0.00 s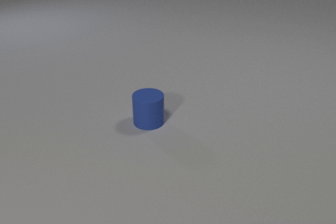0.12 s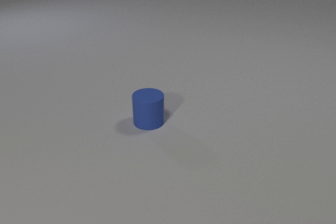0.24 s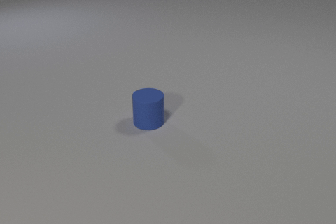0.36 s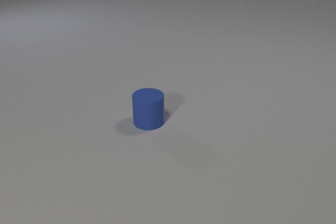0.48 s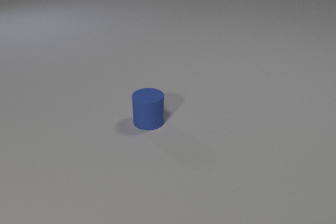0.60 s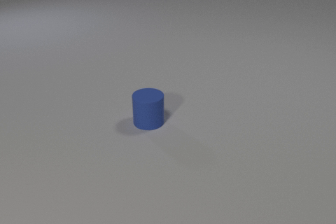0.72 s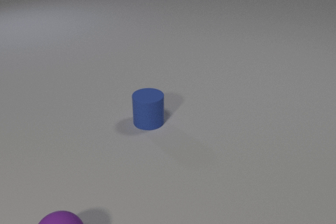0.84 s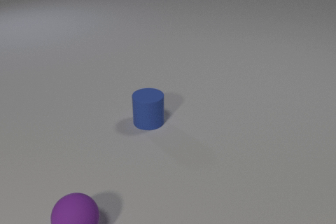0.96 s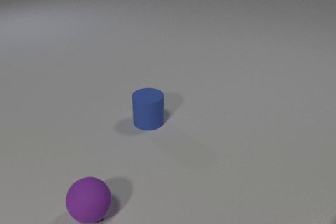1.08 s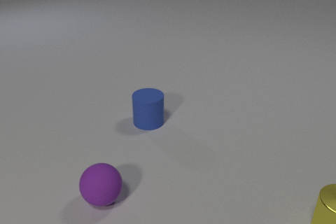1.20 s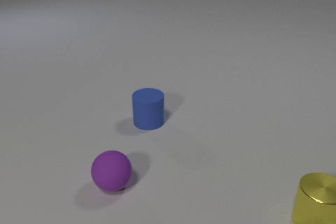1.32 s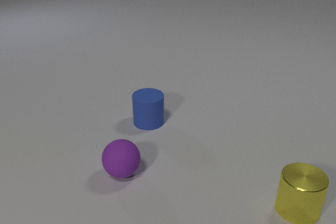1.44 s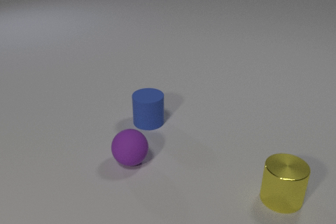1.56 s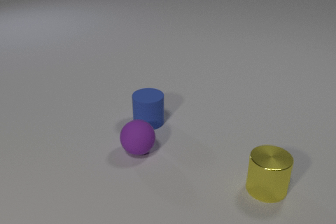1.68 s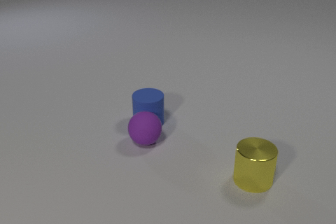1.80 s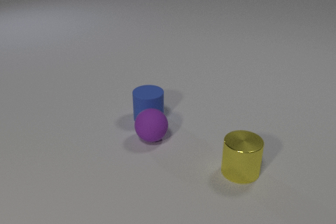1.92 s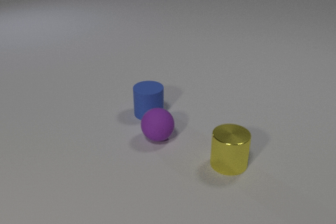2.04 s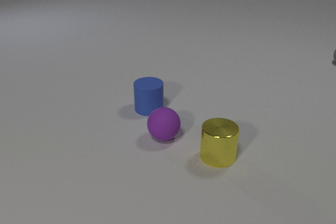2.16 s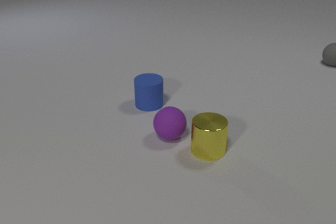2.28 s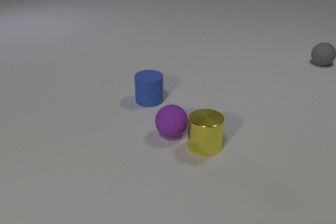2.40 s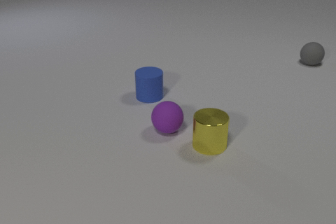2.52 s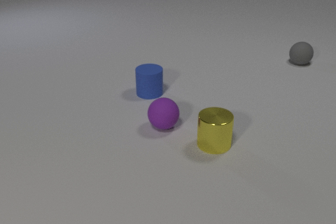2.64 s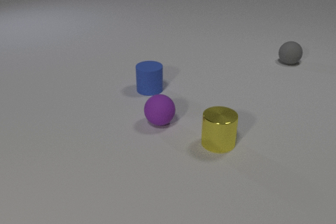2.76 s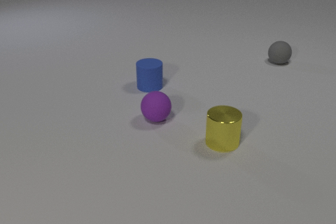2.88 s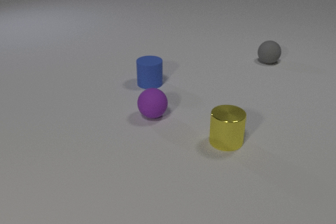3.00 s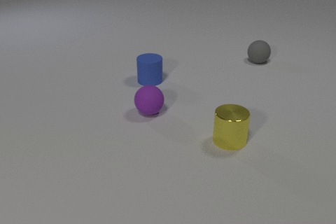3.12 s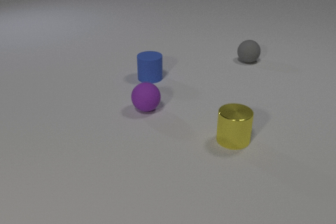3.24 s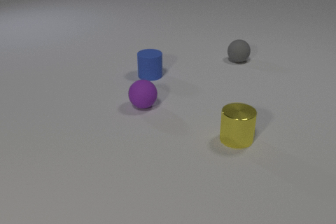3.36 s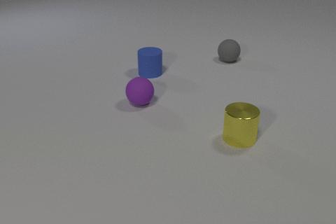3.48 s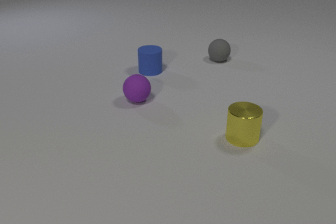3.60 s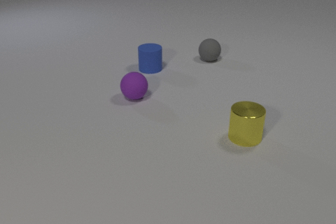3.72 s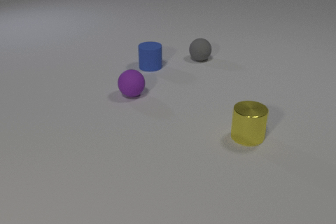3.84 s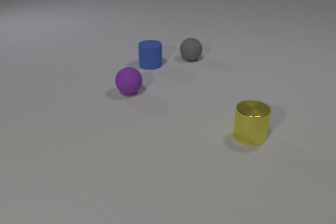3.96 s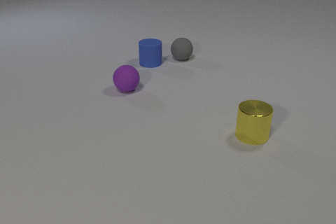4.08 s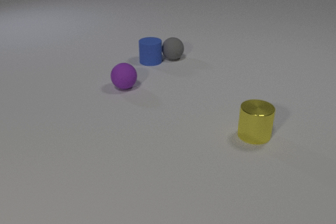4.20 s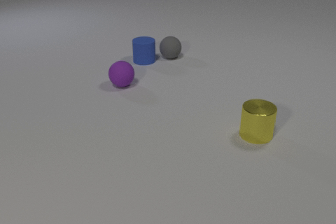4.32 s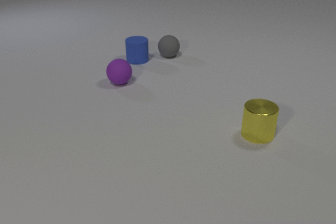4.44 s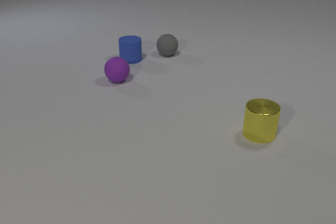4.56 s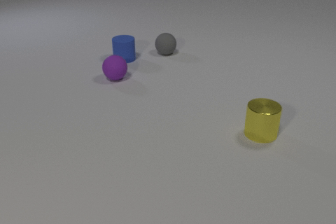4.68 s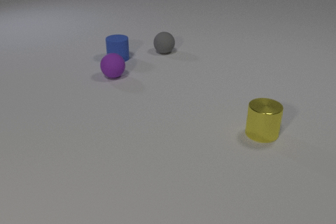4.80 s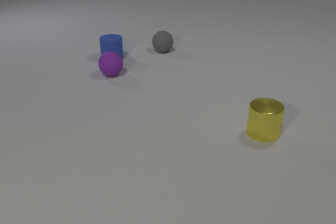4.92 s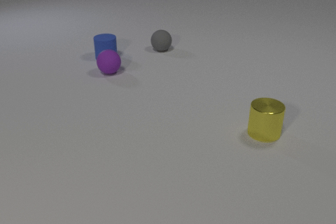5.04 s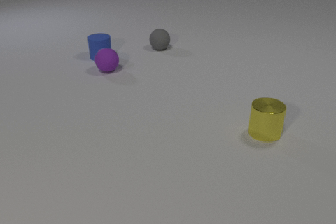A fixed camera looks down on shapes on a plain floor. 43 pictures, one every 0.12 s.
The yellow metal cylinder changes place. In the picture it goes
away from the camera.
The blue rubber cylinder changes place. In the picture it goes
away from the camera.
0.00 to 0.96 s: The purple rubber sphere comes in at the bottom edge, rolls away from the camera and to the right.
0.96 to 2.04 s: The purple rubber sphere rolls away from the camera and to the right. The blue rubber cylinder slides away from the camera. The yellow metal cylinder comes in at the right edge, slides to the left and away from the camera. The purple rubber sphere and the blue rubber cylinder collide.
2.04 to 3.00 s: The purple rubber sphere rolls away from the camera. The blue rubber cylinder slides away from the camera. The gray rubber sphere rolls to the left. The yellow metal cylinder slides away from the camera. The purple rubber sphere and the yellow metal cylinder collide.
3.00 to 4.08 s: The purple rubber sphere rolls away from the camera and to the left. The blue rubber cylinder slides away from the camera. The gray rubber sphere rolls to the left. The yellow metal cylinder slides to the right and away from the camera. The blue rubber cylinder and the gray rubber sphere collide.
4.08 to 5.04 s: The purple rubber sphere rolls away from the camera. The blue rubber cylinder slides to the left. The gray rubber sphere rolls away from the camera and to the left. The yellow metal cylinder slides to the right and away from the camera.
What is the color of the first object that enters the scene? purple.
How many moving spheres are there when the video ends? 2.
What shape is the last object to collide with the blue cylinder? sphere.
